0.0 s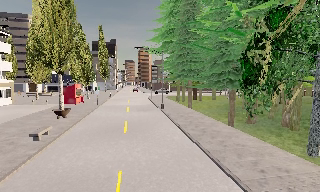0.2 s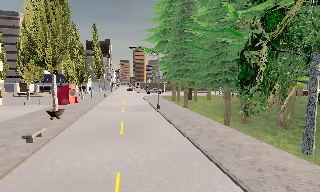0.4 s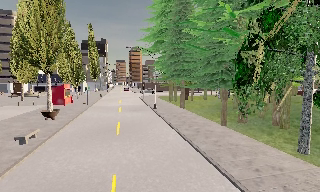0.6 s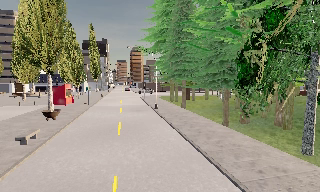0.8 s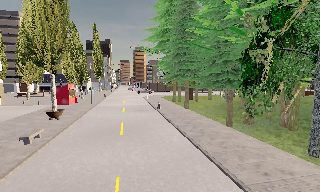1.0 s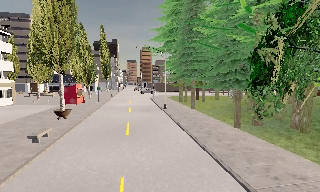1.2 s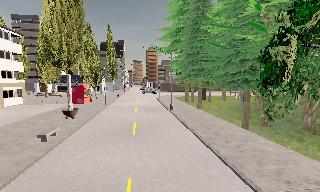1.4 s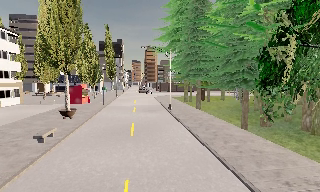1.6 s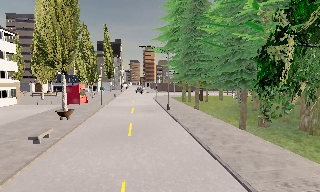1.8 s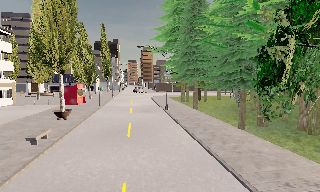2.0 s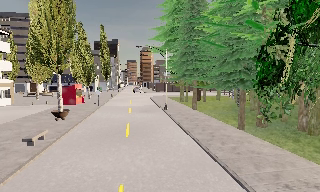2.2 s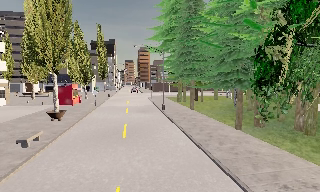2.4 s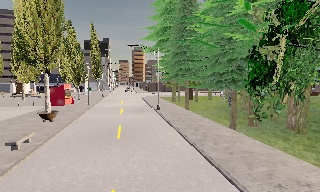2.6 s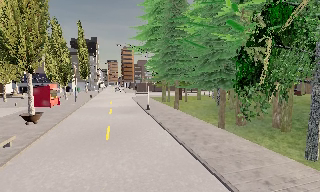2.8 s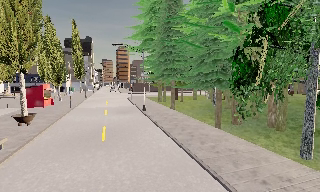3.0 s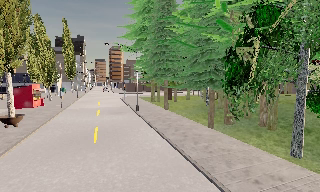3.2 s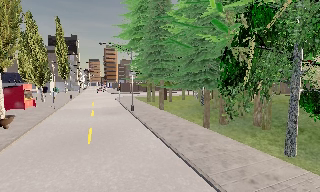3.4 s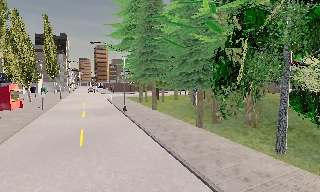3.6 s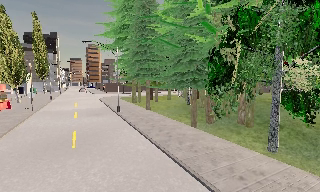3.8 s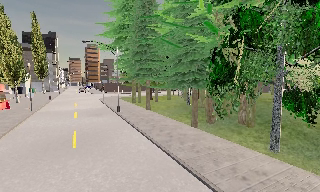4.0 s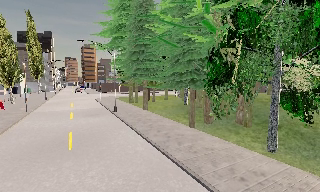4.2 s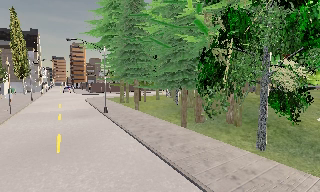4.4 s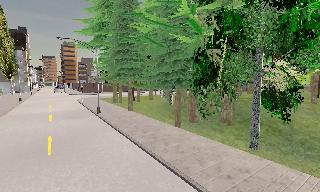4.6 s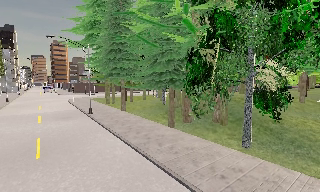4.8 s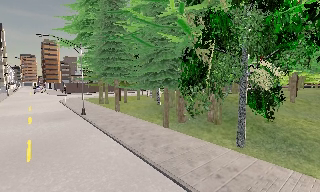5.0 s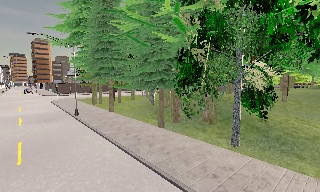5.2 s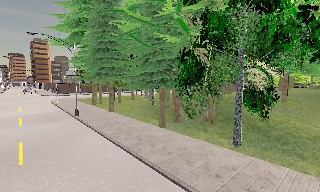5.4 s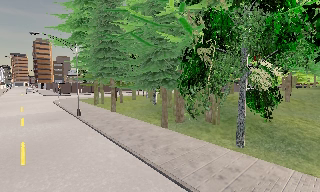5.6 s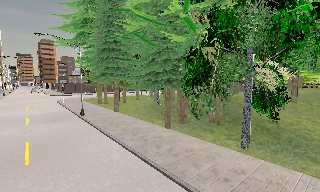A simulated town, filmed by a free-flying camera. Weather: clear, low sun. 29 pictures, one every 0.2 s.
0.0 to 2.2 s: The camera travels forward, about 1 m, so what stands in front looms larger.
2.2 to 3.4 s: The camera swings to its right by about 15 degrees, and the scene slides to the left.
3.4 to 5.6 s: The camera swings to its right by about 15 degrees, and the scene slides to the left. It travels to its left and forward, about 1 m.
The film runs forward here.
